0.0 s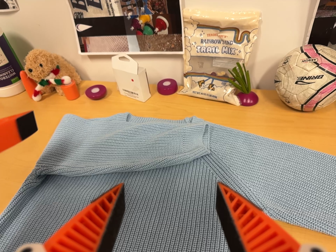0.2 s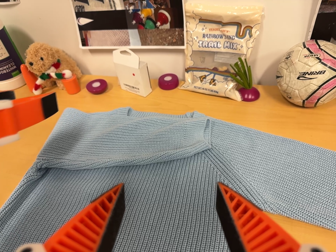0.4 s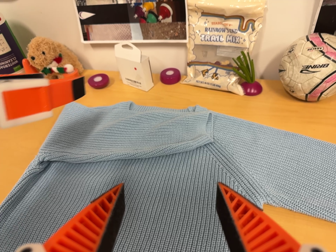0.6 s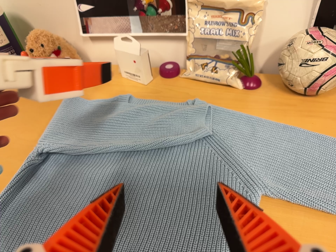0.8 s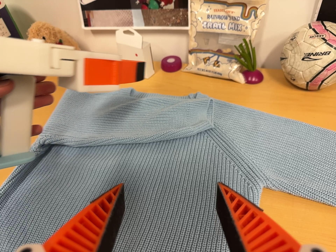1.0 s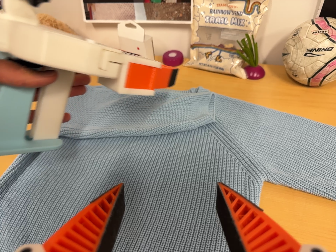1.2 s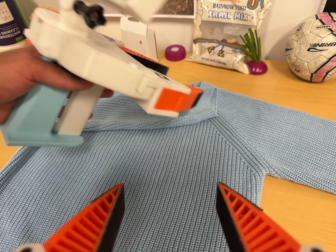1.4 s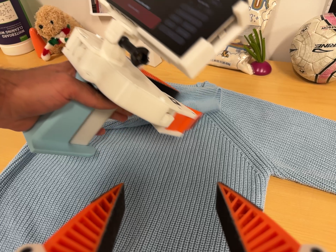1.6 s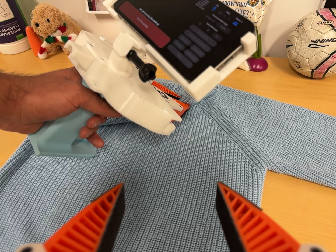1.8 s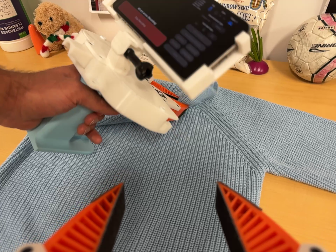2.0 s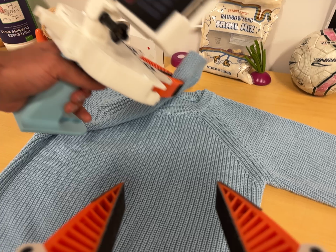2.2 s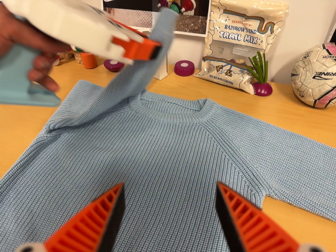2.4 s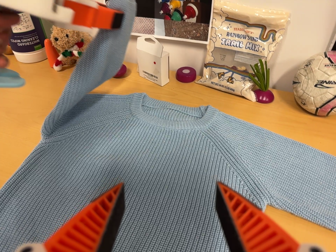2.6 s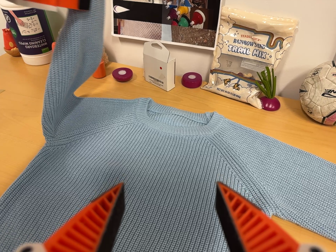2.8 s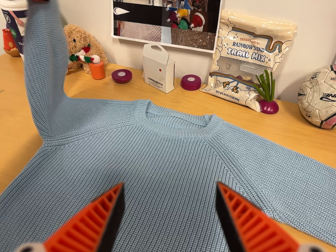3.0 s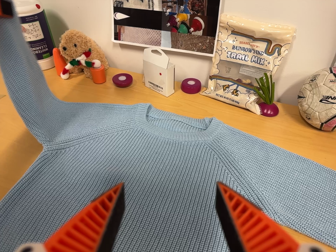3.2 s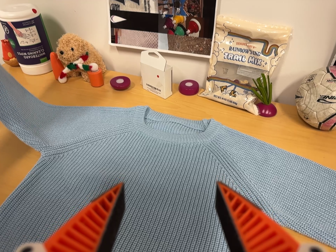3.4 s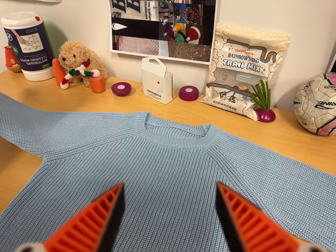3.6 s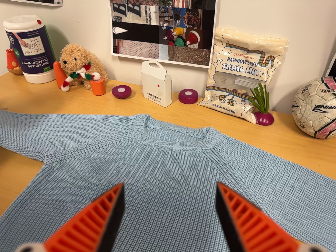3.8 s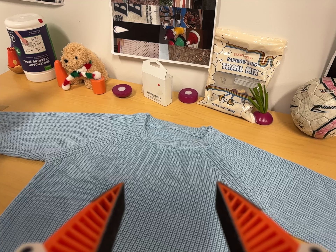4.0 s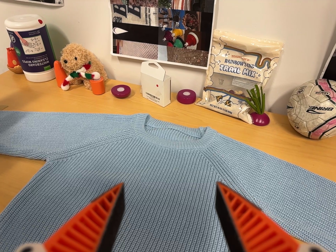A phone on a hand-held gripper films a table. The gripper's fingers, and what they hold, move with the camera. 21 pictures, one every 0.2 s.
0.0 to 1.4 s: The camera travels toward the bottom of its view, about 5 cm, so close, fixed things drift upward.
1.4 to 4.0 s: The camera travels backward, about 5 cm, so what stands in front gets smaller.
The film runs backward here.
